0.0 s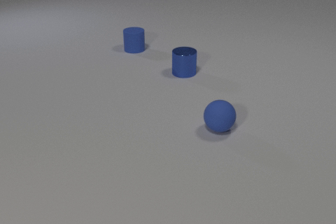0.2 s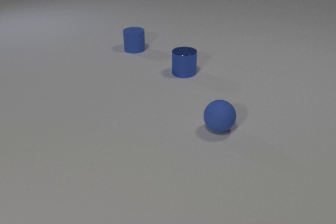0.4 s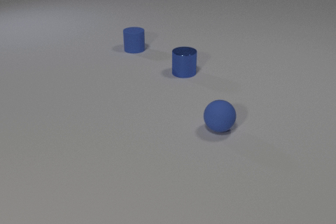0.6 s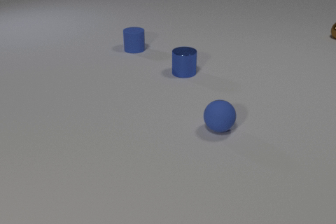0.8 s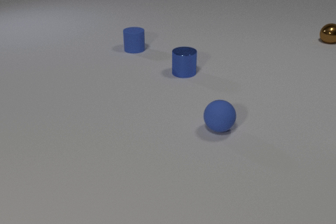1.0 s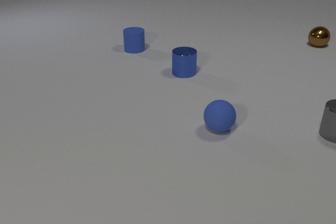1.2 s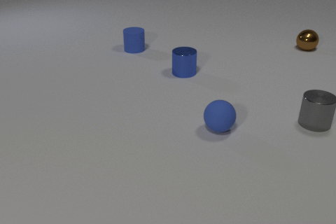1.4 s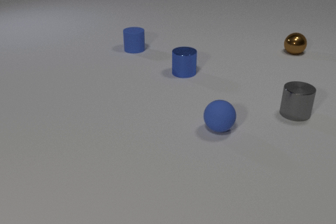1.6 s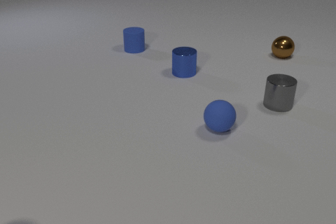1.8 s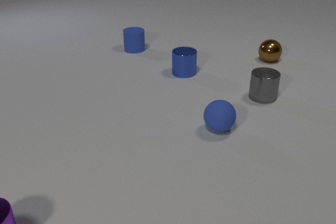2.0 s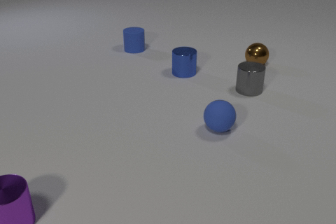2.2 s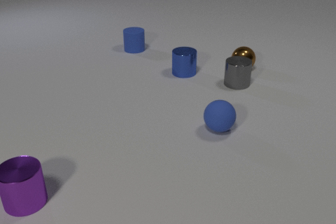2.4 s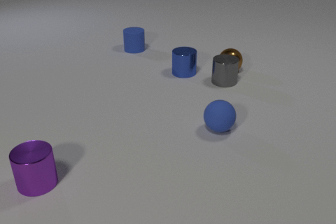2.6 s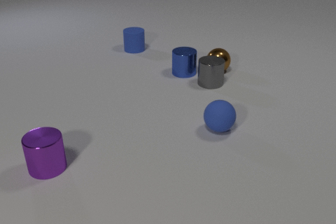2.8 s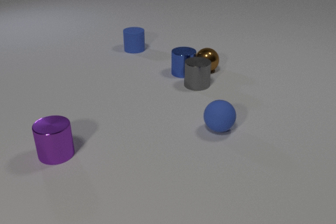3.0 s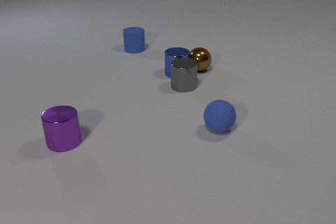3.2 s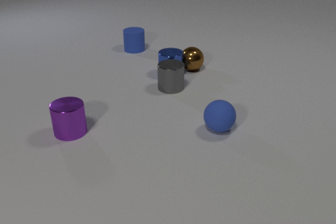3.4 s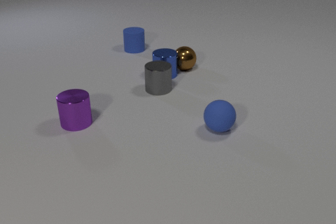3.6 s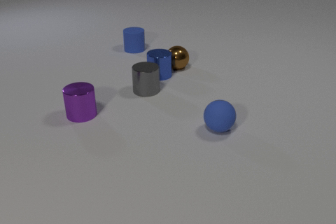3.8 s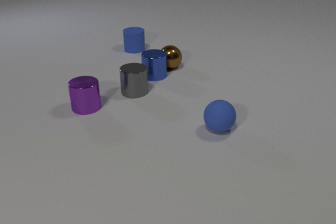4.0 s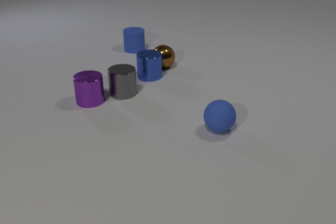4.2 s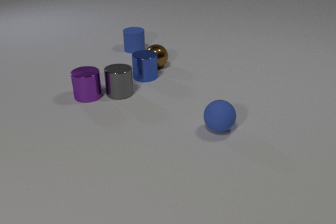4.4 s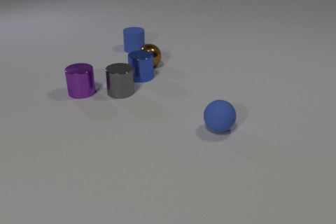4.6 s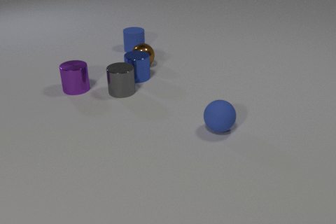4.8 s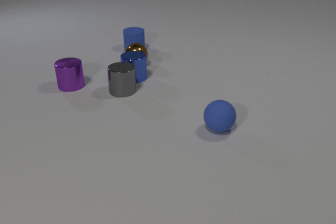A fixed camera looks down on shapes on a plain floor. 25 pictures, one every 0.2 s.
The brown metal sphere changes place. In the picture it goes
to the left.
The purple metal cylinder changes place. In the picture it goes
away from the camera.
0.0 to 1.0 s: The gray metal cylinder comes in at the right edge, slides to the left and away from the camera. The brown metal sphere comes in at the right edge, rolls toward the camera and to the left.
1.0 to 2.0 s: The gray metal cylinder slides to the left and away from the camera. The brown metal sphere rolls toward the camera and to the left. The purple metal cylinder comes in at the bottom edge, slides away from the camera and to the right.
2.0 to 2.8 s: The gray metal cylinder slides to the left. The brown metal sphere rolls to the left and toward the camera. The purple metal cylinder slides away from the camera and to the right. The gray metal cylinder and the brown metal sphere collide. The brown metal sphere and the blue metal cylinder collide.
2.8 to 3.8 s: The gray metal cylinder slides to the left. The brown metal sphere rolls to the left. The blue metal cylinder slides to the left. The purple metal cylinder slides away from the camera.
3.8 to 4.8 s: The gray metal cylinder slides to the left. The brown metal sphere rolls to the left. The blue metal cylinder slides to the left. The purple metal cylinder slides away from the camera. The gray metal cylinder and the purple metal cylinder collide.
What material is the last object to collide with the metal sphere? metal.
How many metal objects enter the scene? 3.
What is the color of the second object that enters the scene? gray.
